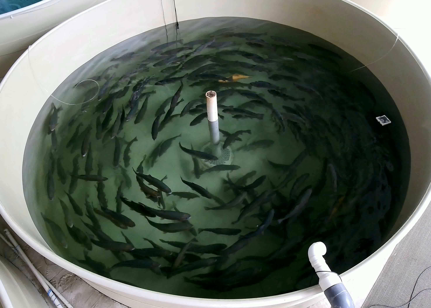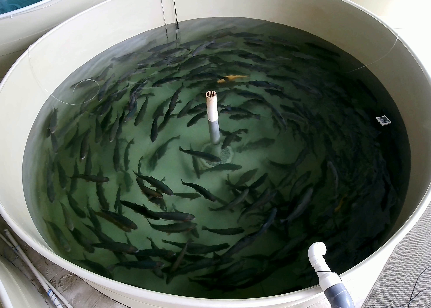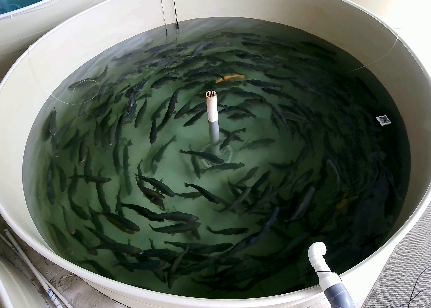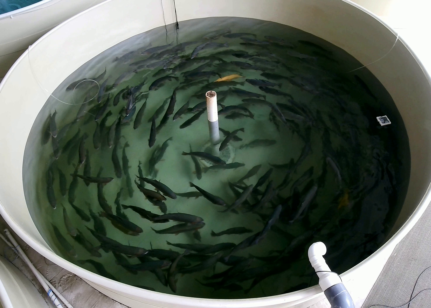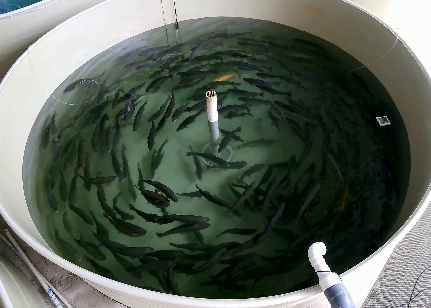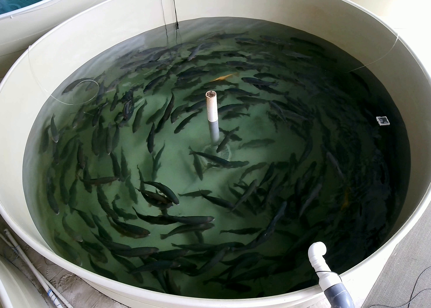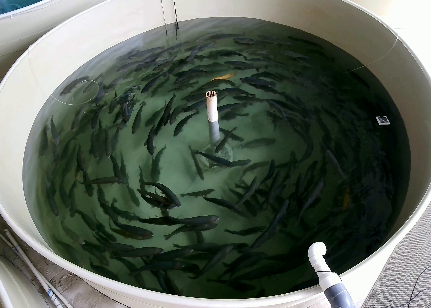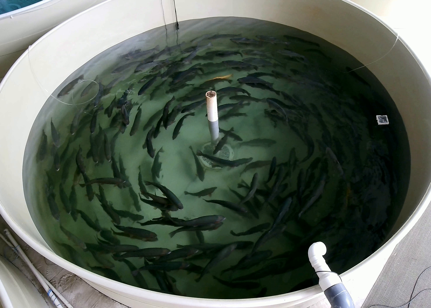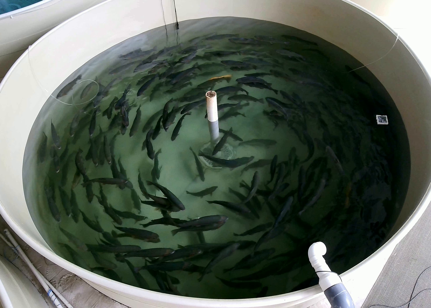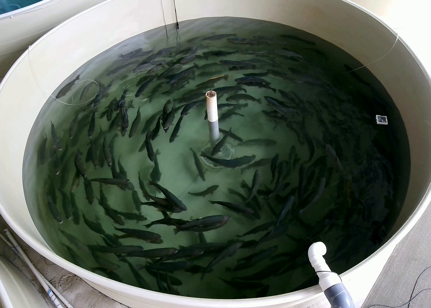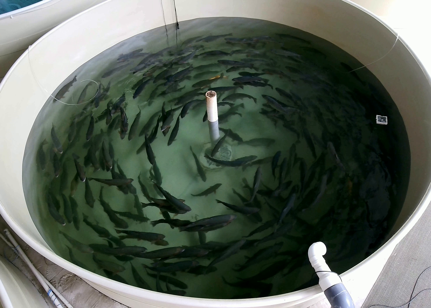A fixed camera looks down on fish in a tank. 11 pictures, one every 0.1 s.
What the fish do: Normal cruising.
